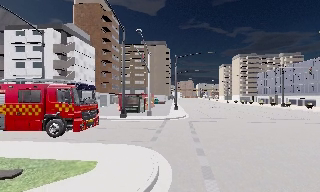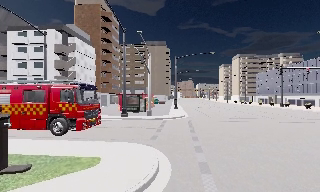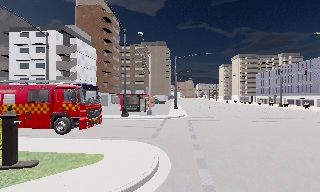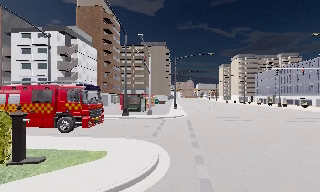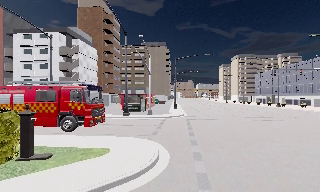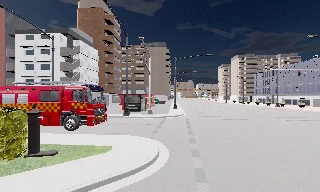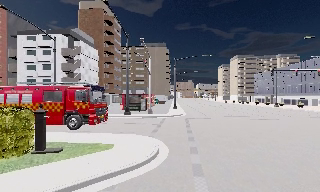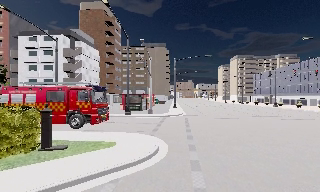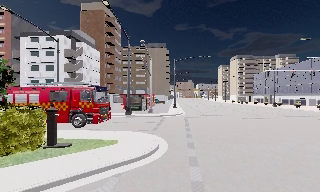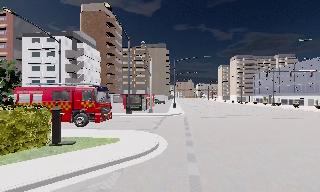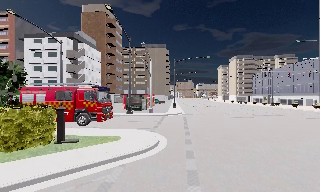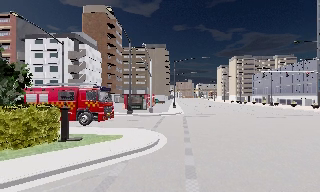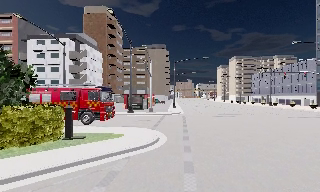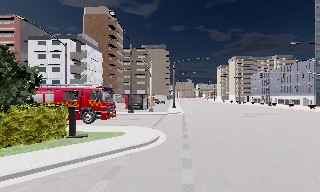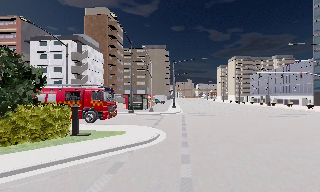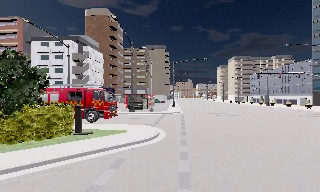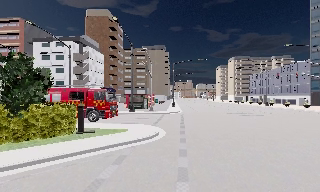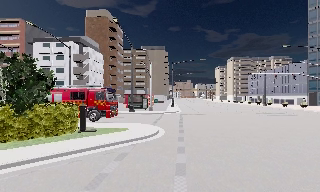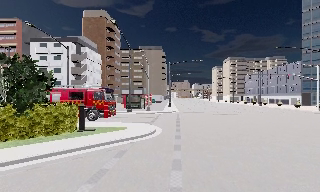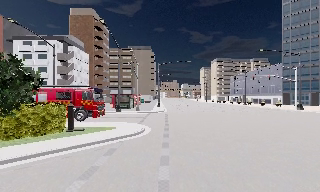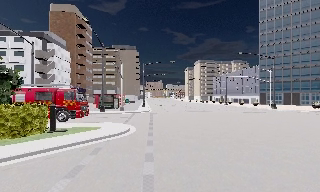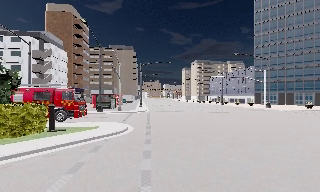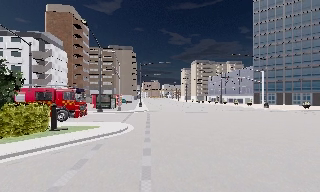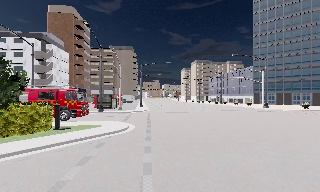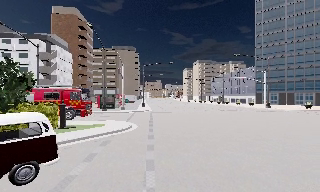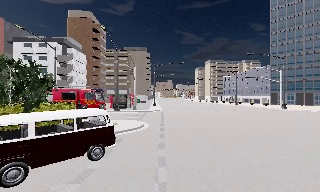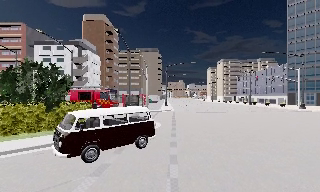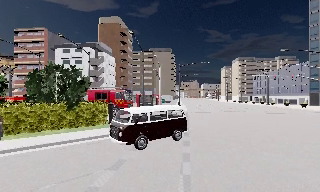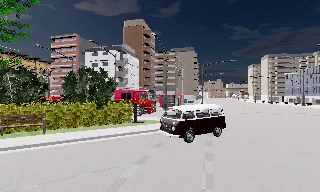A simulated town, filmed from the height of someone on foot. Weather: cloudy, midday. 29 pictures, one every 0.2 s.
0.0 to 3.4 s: The camera travels backward, about 6 m, so what stands in front gets smaller.
3.4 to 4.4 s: The scene slides to the left, as the camera pans about 10 degrees to its right. It travels backward, about 1.5 m, so what stands in front gets smaller.
4.4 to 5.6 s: The camera swings to its left by about 20 degrees, and the scene slides to the right. It travels backward, about 1.5 m, so what stands in front gets smaller.
The film runs backward here.
